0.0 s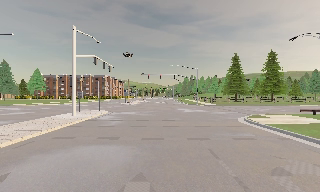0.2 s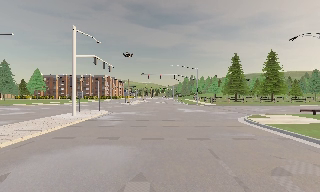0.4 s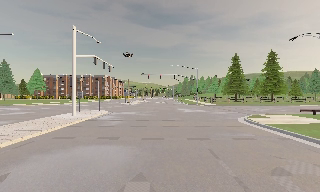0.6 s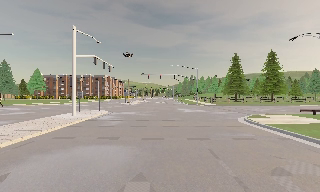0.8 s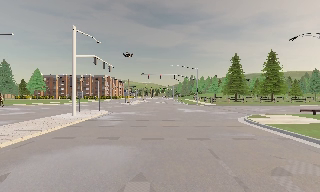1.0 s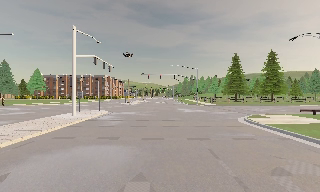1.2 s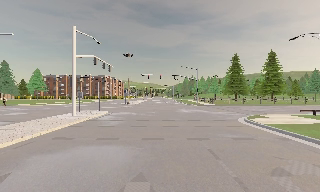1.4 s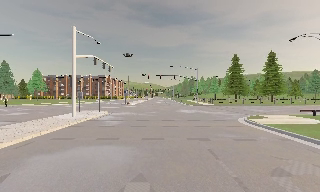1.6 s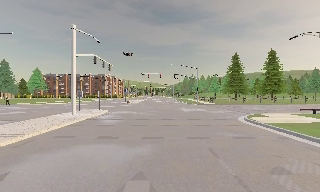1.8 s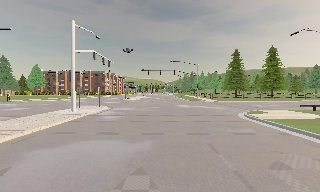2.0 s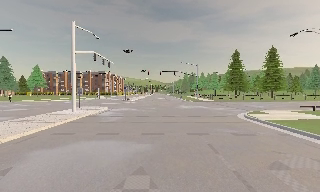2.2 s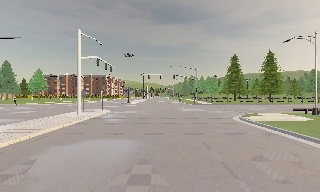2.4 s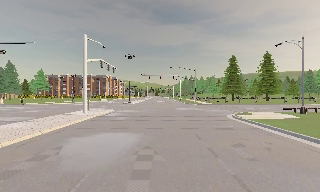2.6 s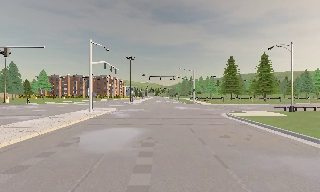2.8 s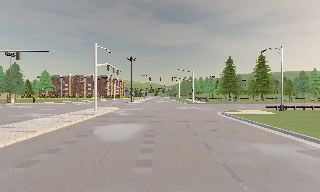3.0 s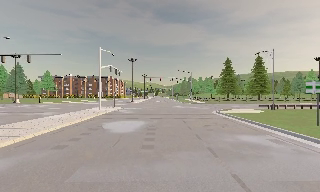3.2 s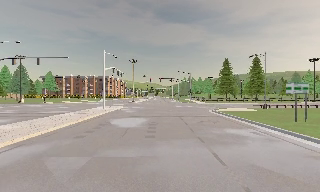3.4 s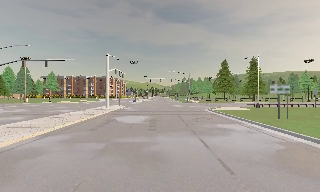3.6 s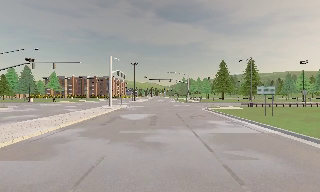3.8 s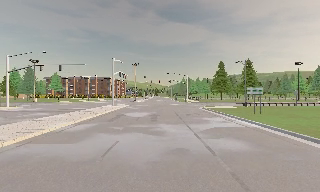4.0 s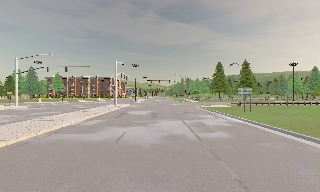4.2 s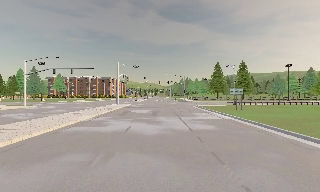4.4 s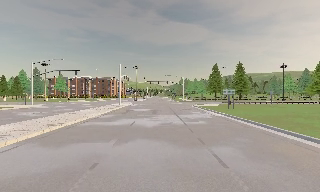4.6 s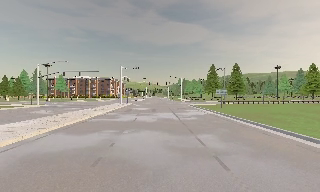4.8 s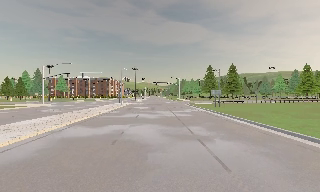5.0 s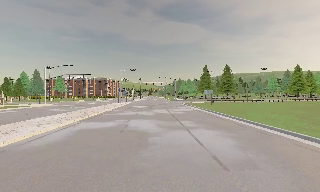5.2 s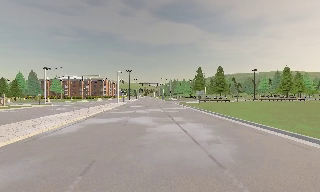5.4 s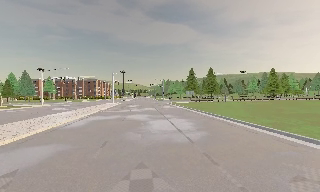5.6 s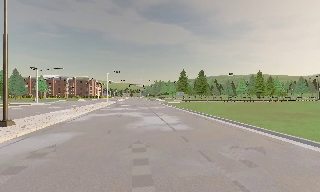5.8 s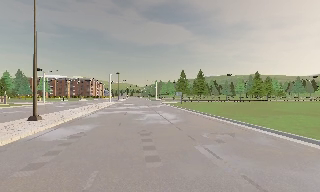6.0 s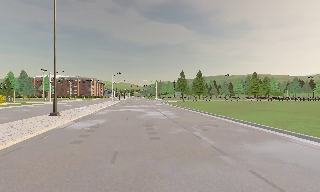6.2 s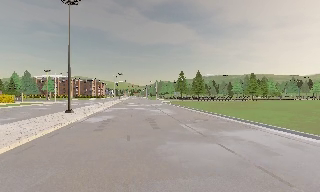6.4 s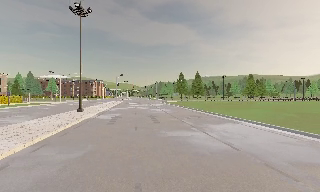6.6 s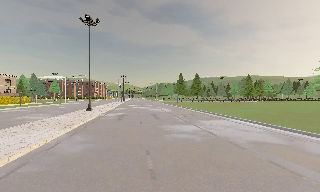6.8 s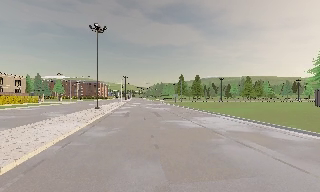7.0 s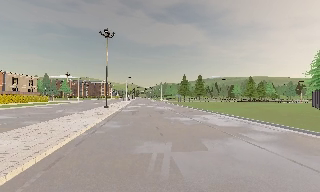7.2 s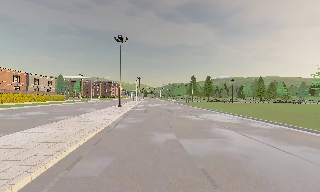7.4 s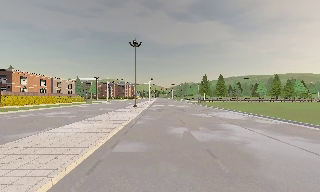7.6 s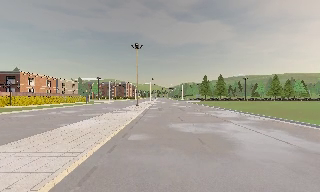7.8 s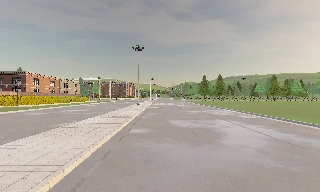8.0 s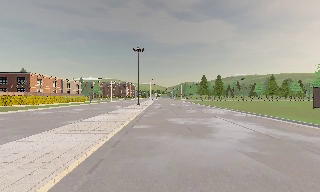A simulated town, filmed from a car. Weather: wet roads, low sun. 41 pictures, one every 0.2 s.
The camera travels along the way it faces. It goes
backward.
0.0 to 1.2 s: The camera keeps its place and its aim.
1.2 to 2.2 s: The camera travels backward, about 1 m, so what stands in front gets smaller. It gains speed.
2.2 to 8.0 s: The camera travels backward, about 50 m, so what stands in front gets smaller.
The film runs backward here.
